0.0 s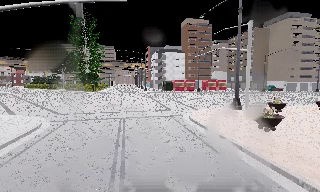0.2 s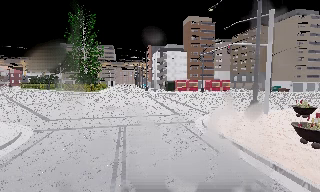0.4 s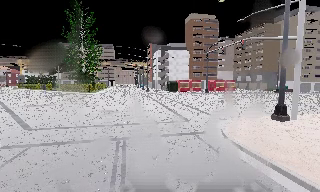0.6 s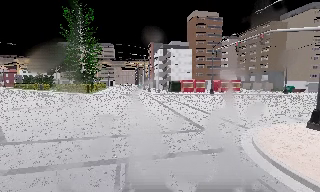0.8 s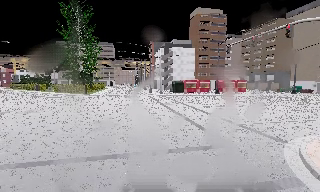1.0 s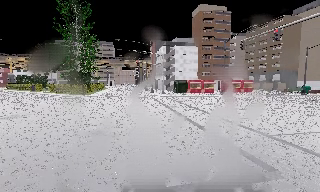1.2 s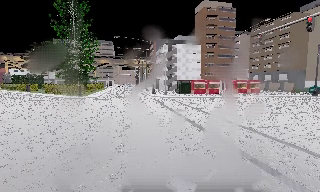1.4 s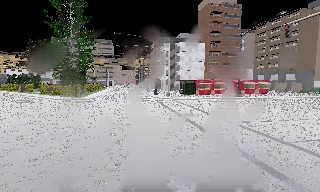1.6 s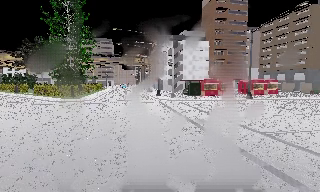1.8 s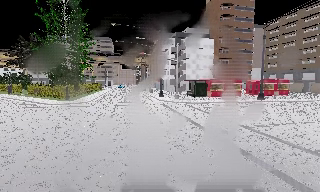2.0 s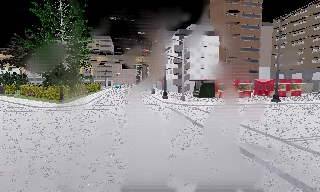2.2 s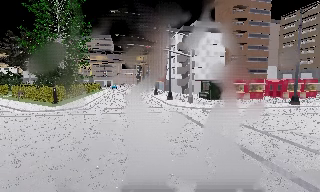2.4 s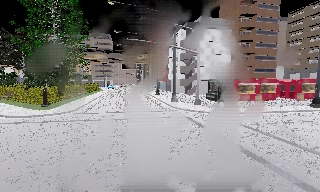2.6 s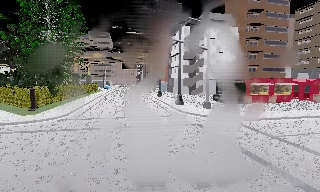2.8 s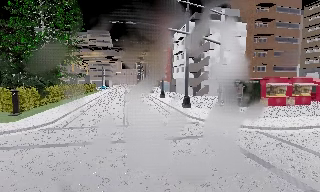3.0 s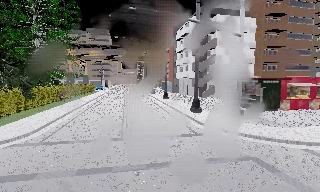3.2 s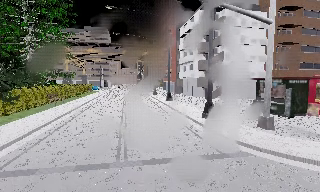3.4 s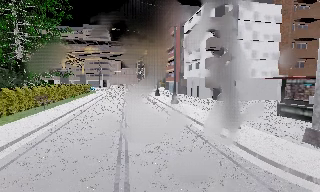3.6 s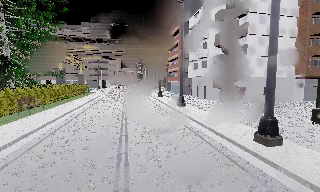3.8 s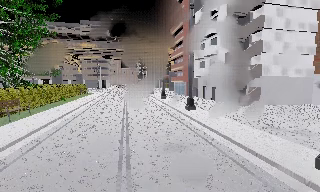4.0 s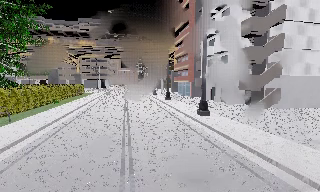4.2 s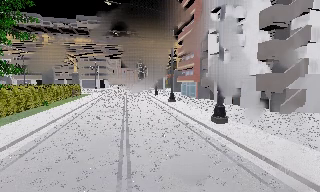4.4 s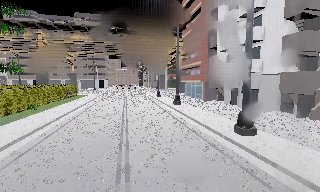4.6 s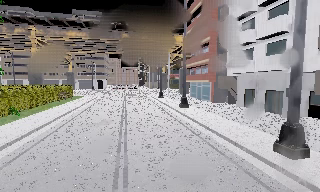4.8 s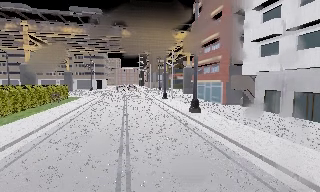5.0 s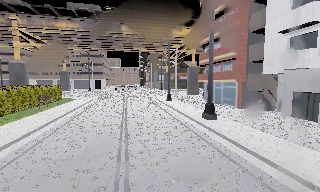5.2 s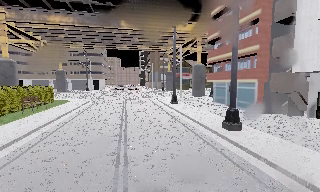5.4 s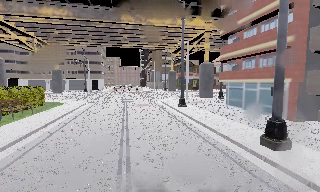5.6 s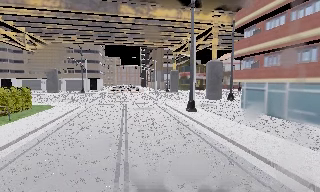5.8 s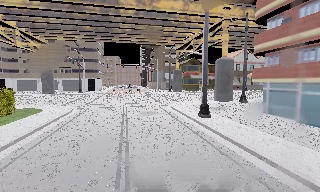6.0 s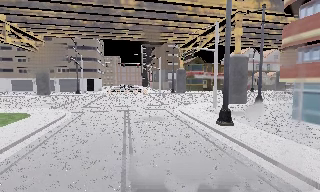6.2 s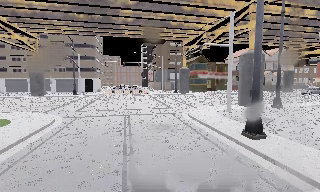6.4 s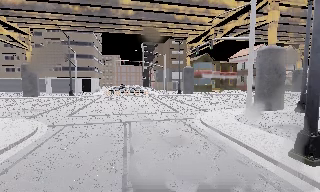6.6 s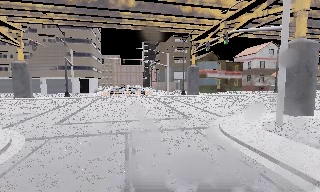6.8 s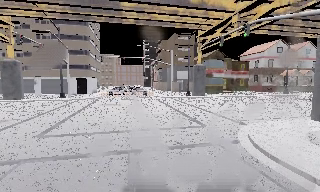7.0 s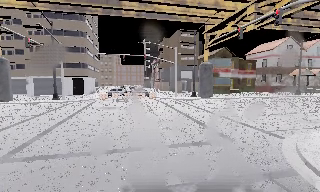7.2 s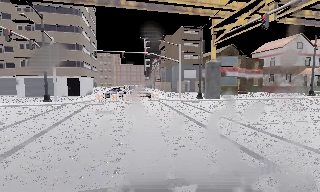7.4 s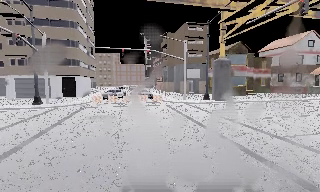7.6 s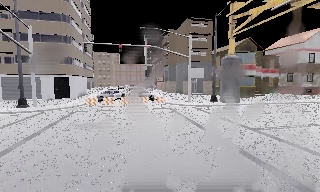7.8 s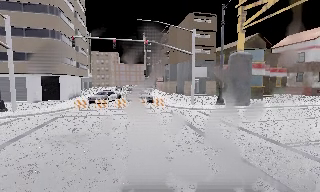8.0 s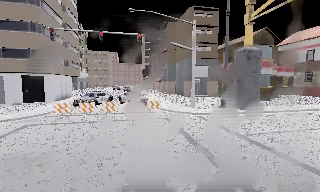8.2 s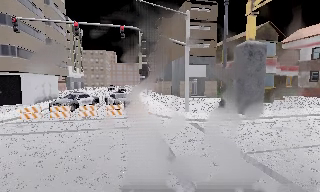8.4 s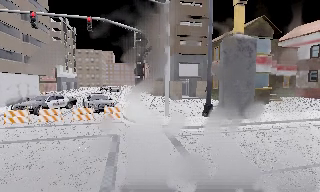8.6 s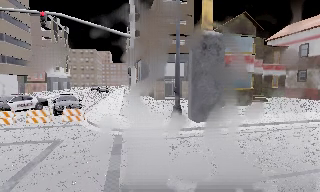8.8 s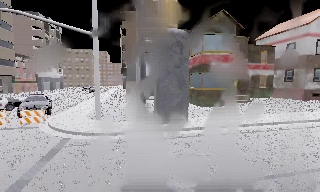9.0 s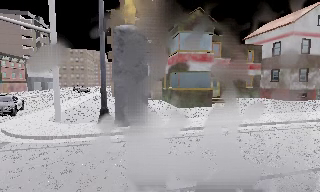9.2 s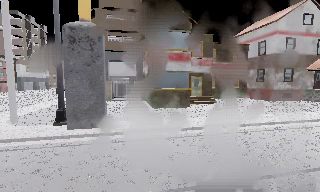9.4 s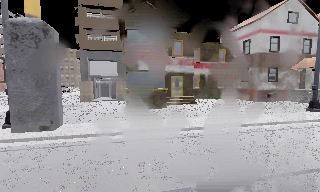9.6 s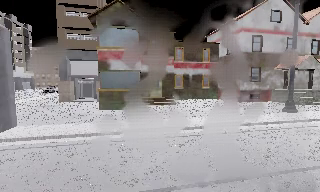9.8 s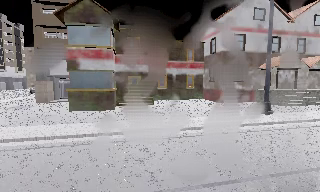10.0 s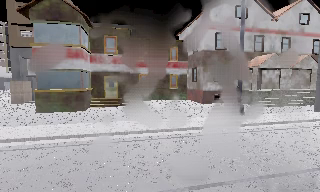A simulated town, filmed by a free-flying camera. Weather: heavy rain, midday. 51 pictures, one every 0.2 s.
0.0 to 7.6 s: The camera travels forward, about 85 m, so what stands in front looms larger.
7.6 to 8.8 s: The camera travels forward and to its right, about 12 m, so what stands in front looms larger.
8.8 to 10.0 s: The camera travels to its right, about 14 m, so close, fixed things drift to the left.
The film runs backward here.
